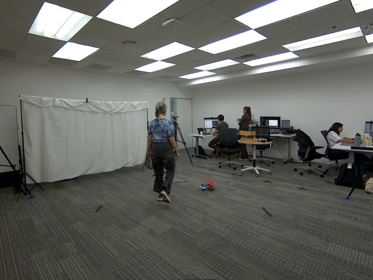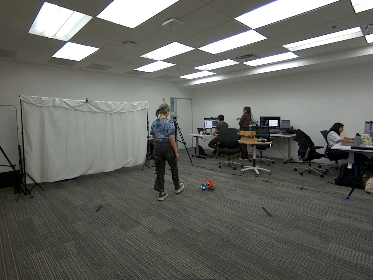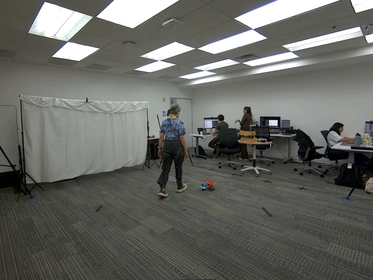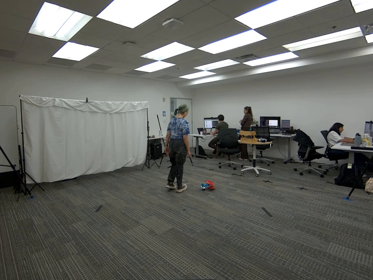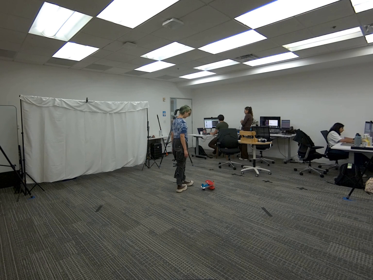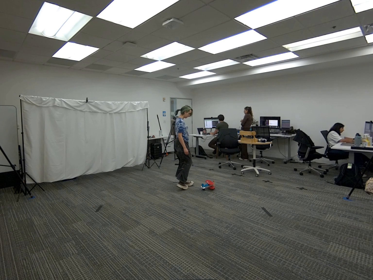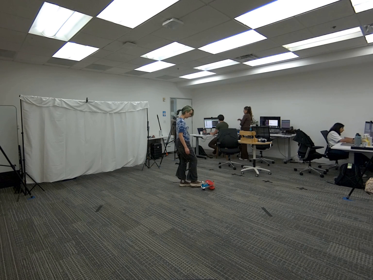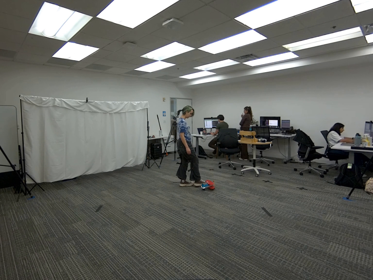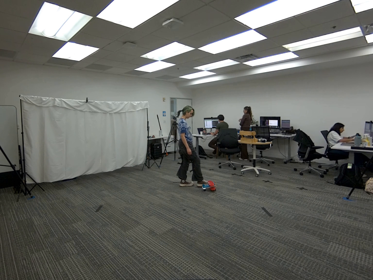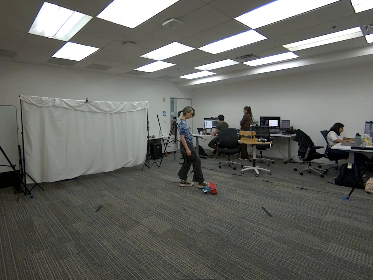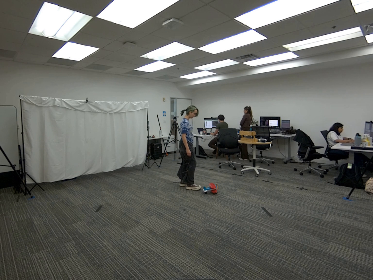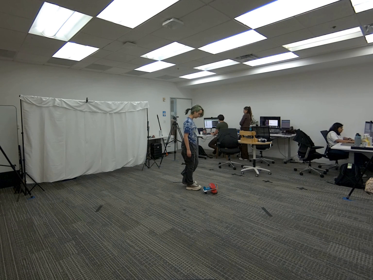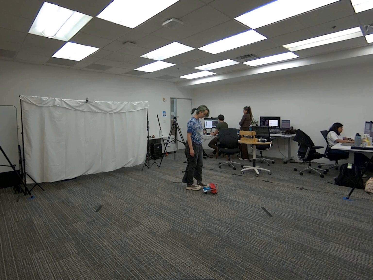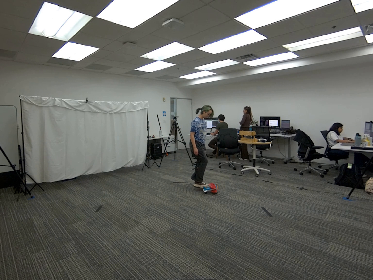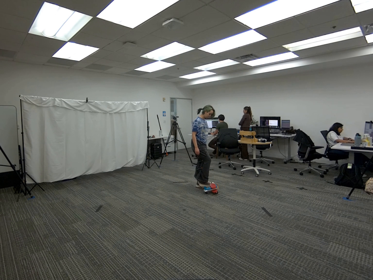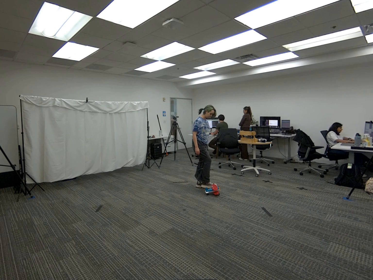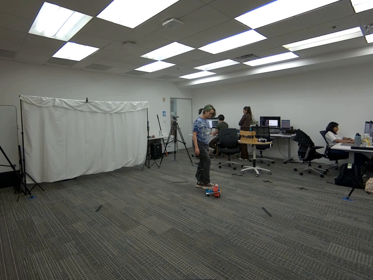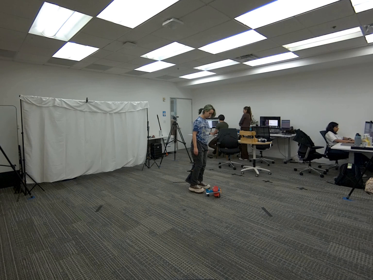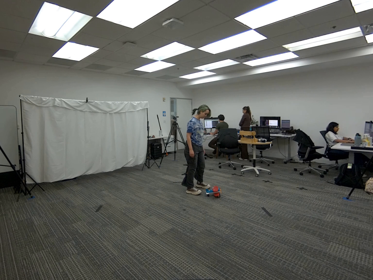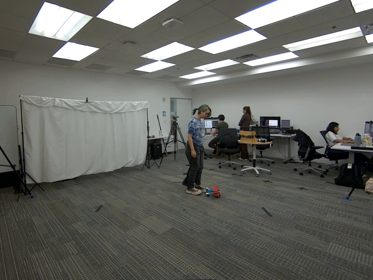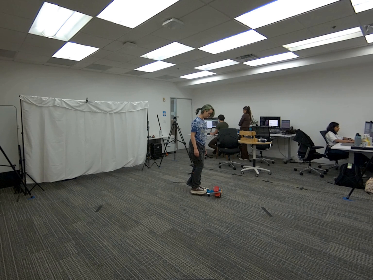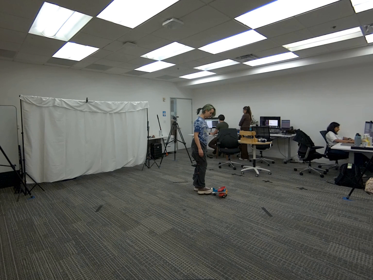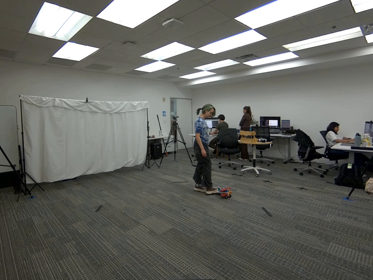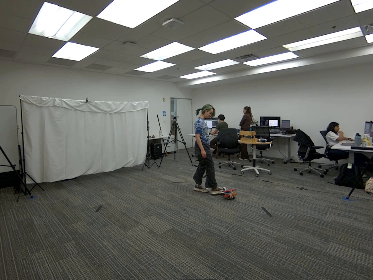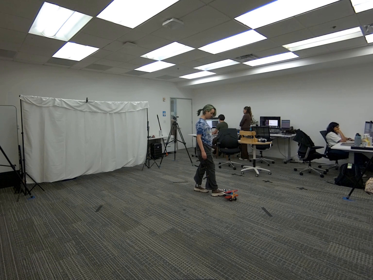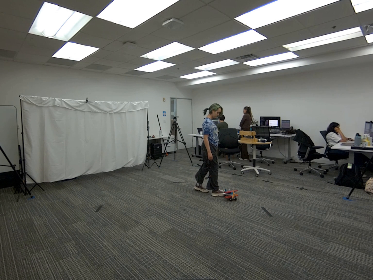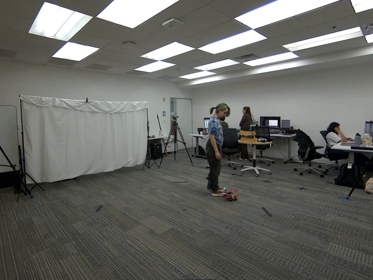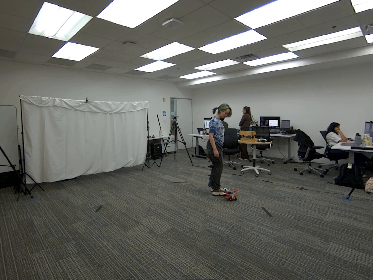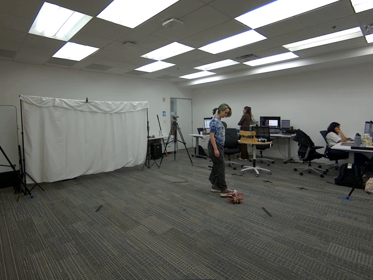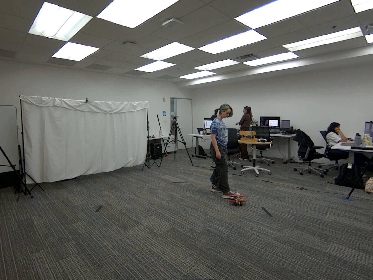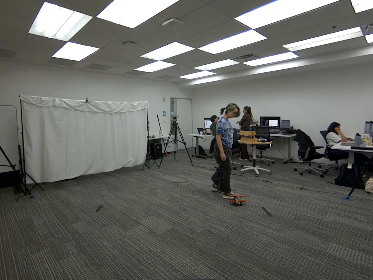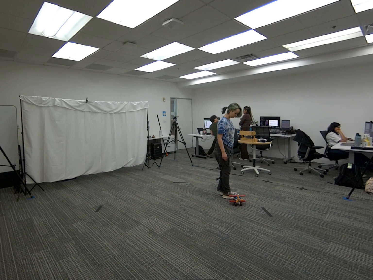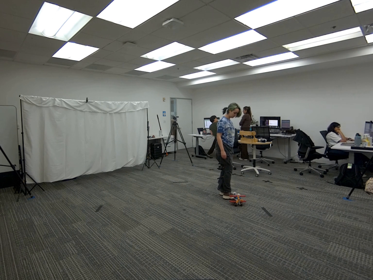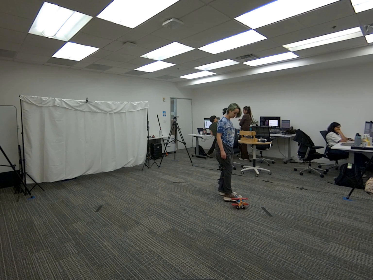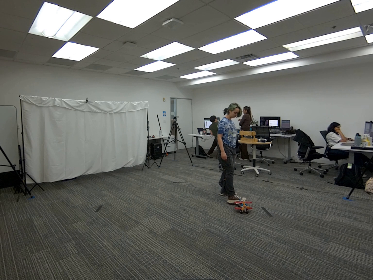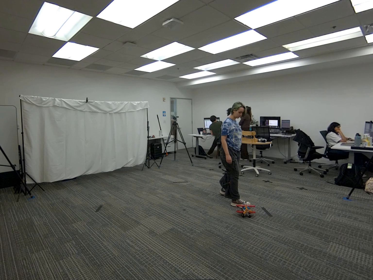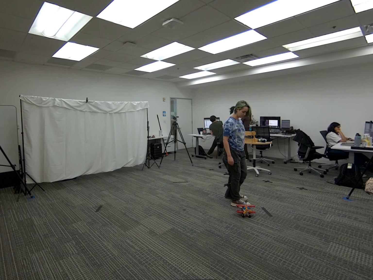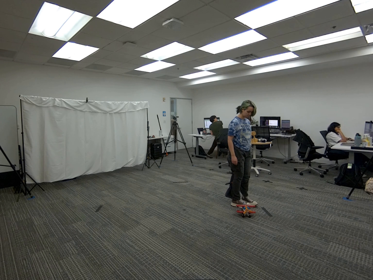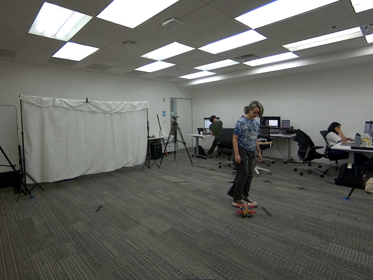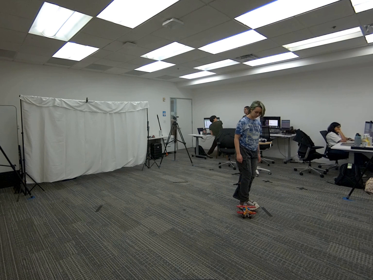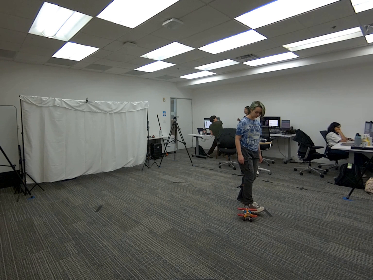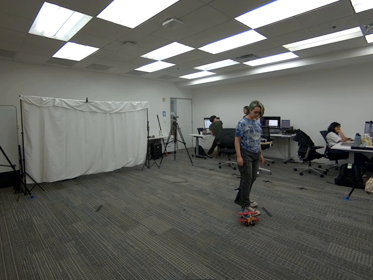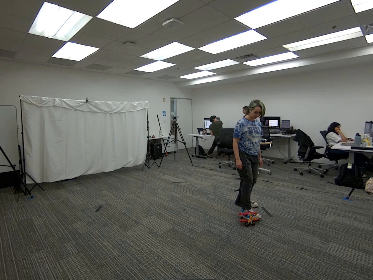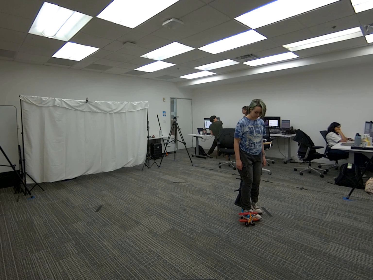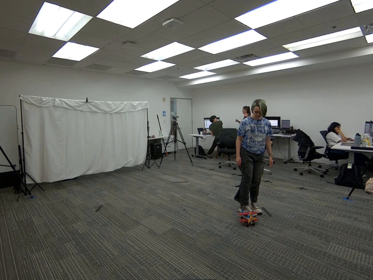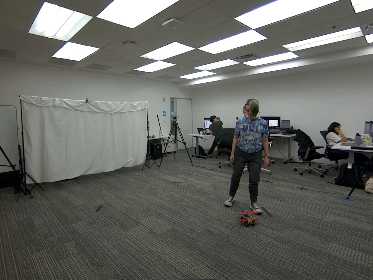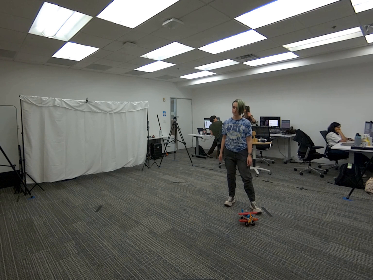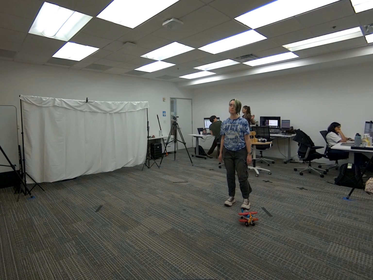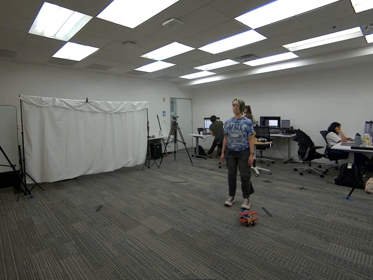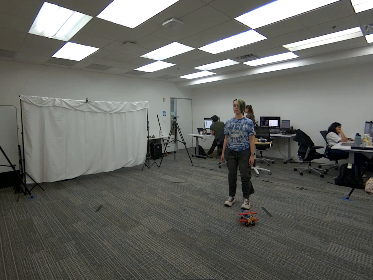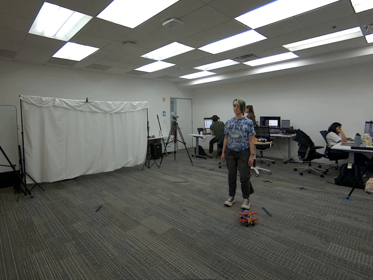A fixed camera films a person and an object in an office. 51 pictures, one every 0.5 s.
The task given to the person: Walk to the toy airplane on the ground. Use your feet to push the plane along the ground until finished.
